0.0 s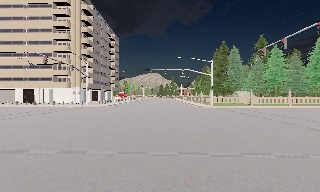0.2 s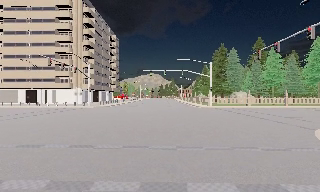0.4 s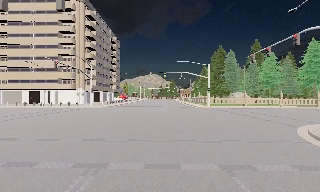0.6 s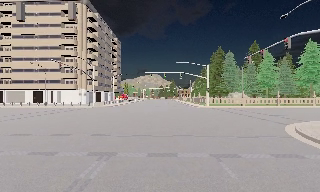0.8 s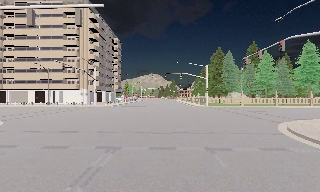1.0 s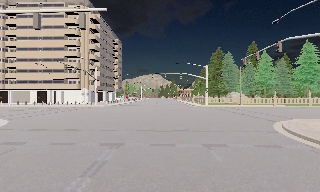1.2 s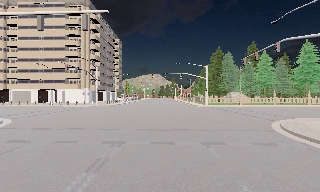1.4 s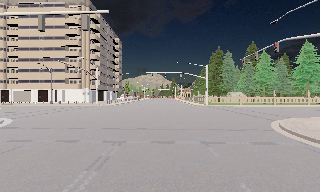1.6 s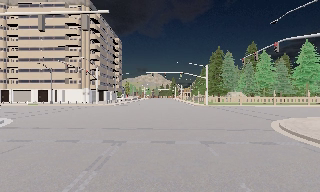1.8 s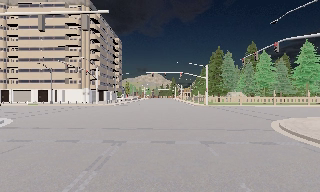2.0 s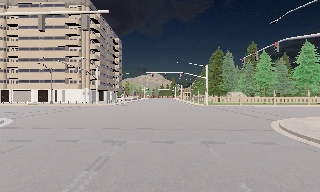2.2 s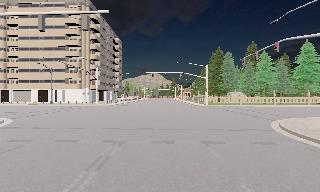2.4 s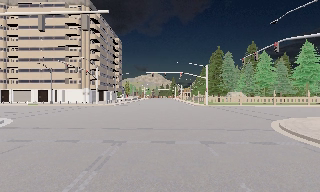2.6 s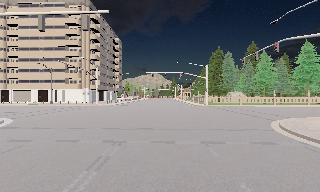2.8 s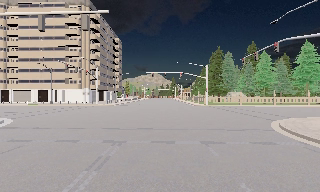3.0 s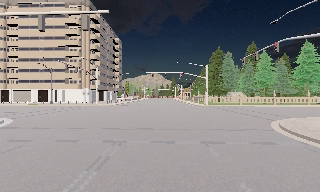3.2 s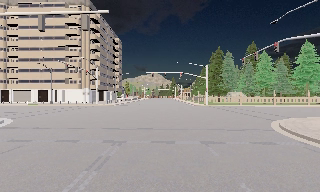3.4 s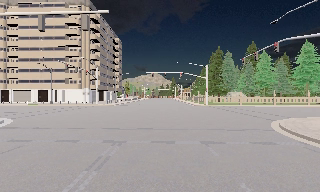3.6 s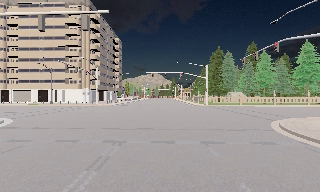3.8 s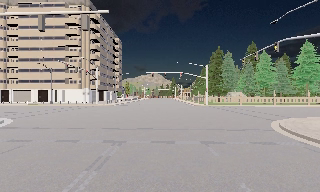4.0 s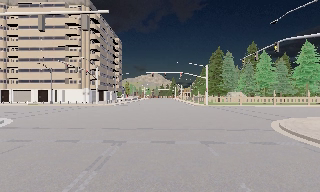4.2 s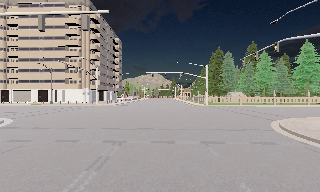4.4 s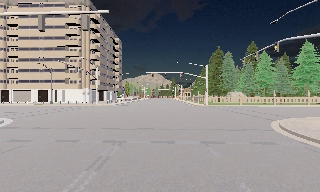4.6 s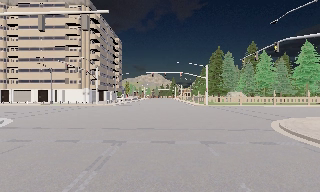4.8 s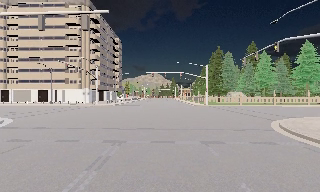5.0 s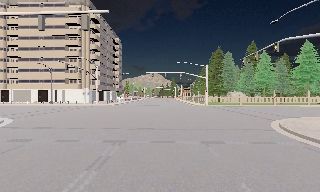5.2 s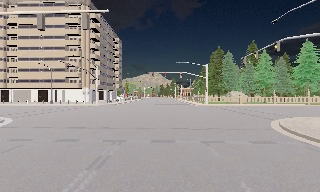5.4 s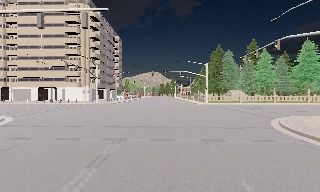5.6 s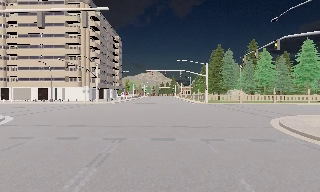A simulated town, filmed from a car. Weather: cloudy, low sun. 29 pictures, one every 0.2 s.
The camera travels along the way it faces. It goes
backward.
0.0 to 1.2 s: The camera travels backward, about 4 m, so what stands in front gets smaller. It loses speed.
1.2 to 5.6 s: The camera keeps its place and its aim.
The film runs backward here.
